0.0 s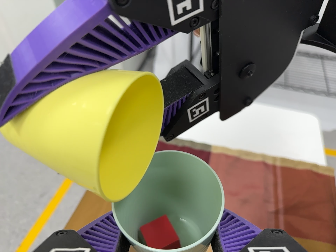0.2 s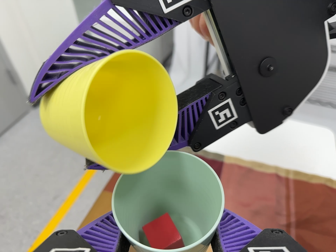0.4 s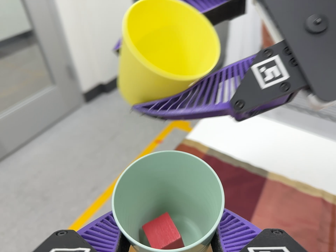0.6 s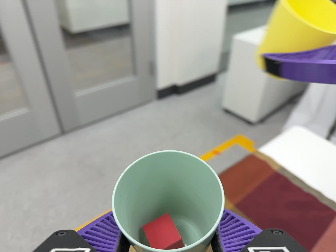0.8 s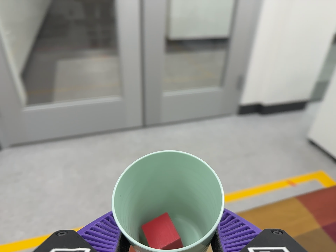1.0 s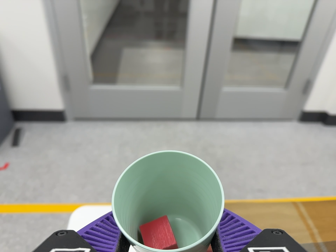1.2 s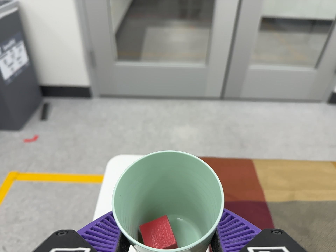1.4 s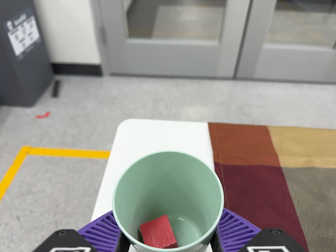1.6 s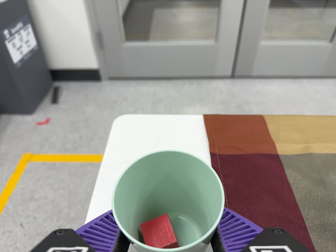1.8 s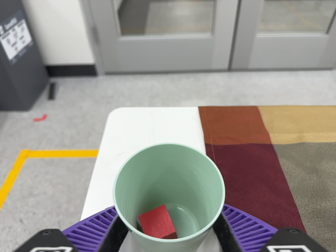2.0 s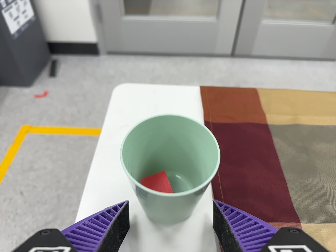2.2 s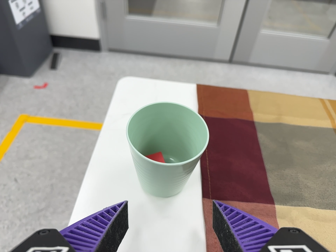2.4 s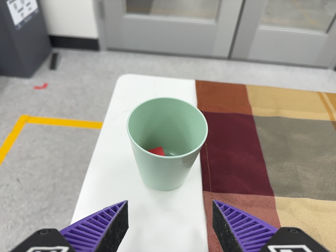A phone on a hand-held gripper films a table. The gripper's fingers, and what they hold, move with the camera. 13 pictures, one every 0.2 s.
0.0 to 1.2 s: The camera swings to its left by about 55 degrees, and the scene slides to the right. It travels to its left and toward the bottom of its view, about 24 cm, so close, fixed things drift to the right. It rolls about its line of sight by about 50 degrees, and the scene rotates clockwise.
1.2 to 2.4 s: The camera travels toward the bottom of its view and backward, about 9 cm, so close, fixed things drift upward.
The film runs forward here.
